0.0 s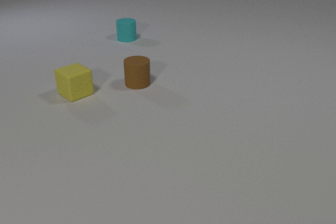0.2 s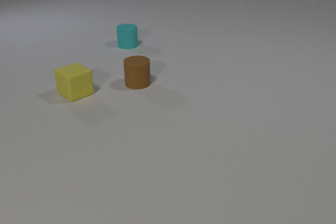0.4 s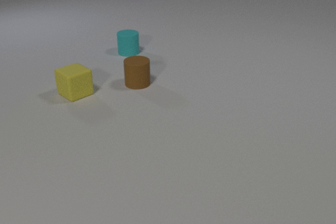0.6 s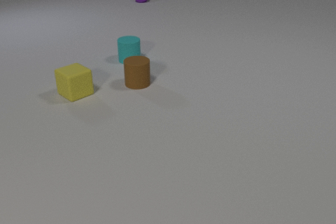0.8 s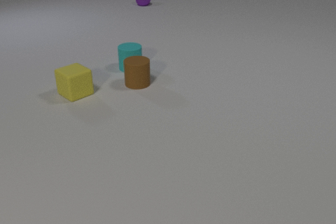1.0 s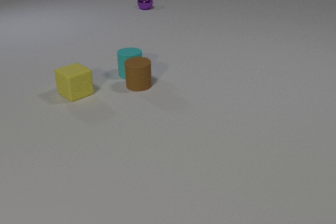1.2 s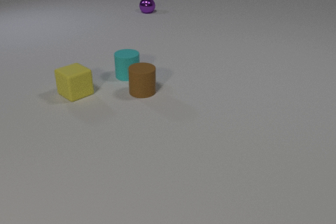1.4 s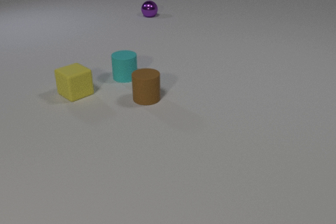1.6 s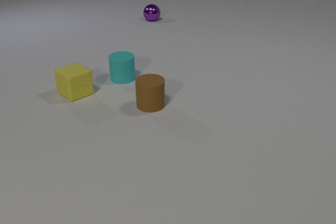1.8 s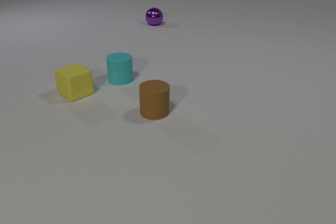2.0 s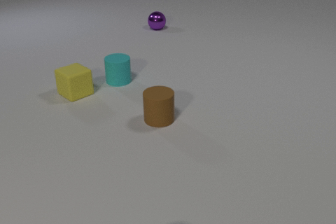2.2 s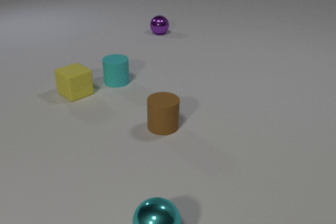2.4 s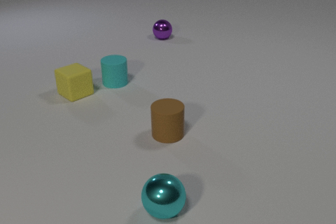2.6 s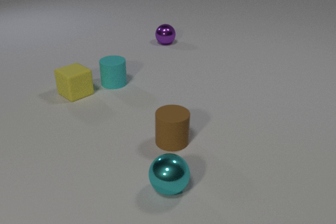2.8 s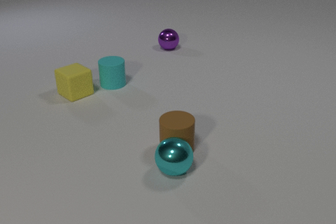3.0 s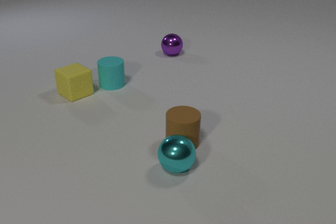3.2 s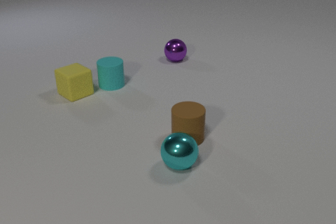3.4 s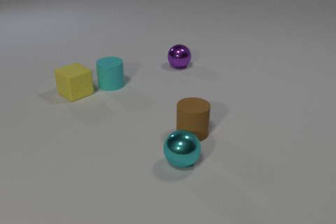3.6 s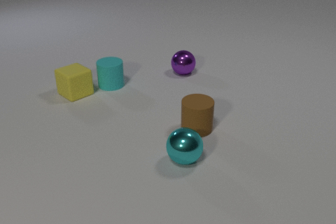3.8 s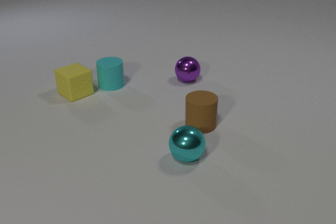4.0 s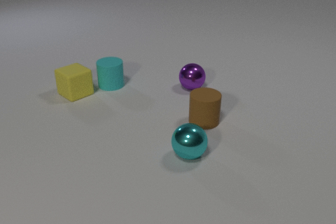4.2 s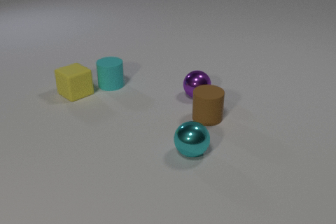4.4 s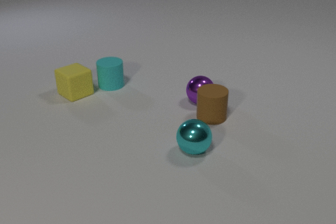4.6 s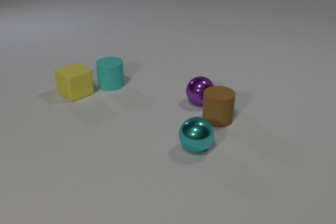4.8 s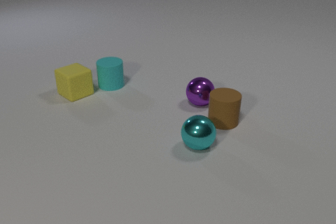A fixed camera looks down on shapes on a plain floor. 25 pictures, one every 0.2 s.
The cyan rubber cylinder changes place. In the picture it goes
toward the camera.
The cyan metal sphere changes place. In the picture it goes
away from the camera.
0.0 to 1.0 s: The cyan rubber cylinder slides toward the camera. The purple metal sphere comes in at the top edge, rolls toward the camera. The cyan rubber cylinder and the brown rubber cylinder collide.
1.0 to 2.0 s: The cyan rubber cylinder slides toward the camera and to the left. The brown rubber cylinder slides toward the camera. The purple metal sphere rolls toward the camera.
2.0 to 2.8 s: The cyan rubber cylinder slides toward the camera and to the left. The brown rubber cylinder slides toward the camera. The cyan metal sphere comes in at the bottom edge, rolls away from the camera. The purple metal sphere rolls toward the camera. The brown rubber cylinder and the cyan metal sphere collide.
2.8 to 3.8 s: The brown rubber cylinder slides away from the camera and to the right. The cyan metal sphere rolls away from the camera and to the right. The purple metal sphere rolls toward the camera.
3.8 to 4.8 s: The brown rubber cylinder slides to the right and away from the camera. The cyan metal sphere rolls away from the camera and to the right. The purple metal sphere rolls toward the camera. The brown rubber cylinder and the purple metal sphere collide.
What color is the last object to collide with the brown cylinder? purple.
How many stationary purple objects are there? 0.
Are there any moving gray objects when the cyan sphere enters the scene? no.
